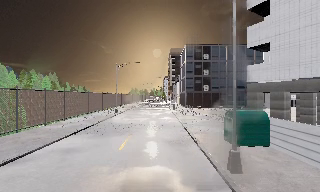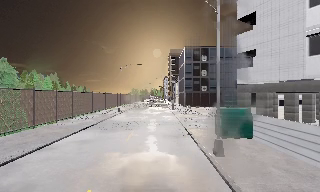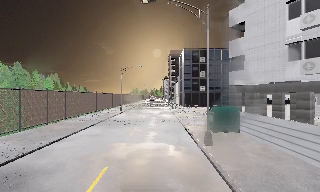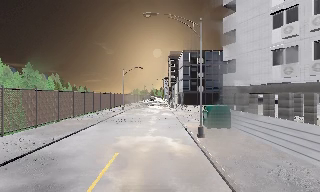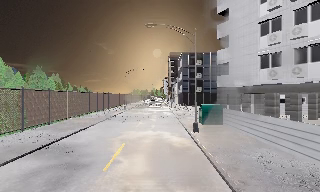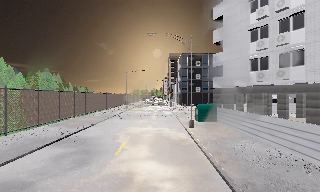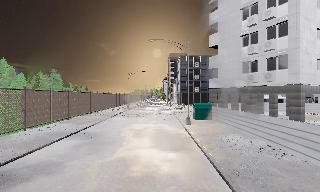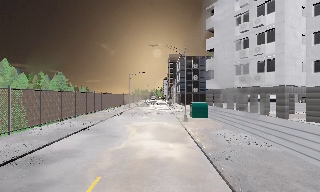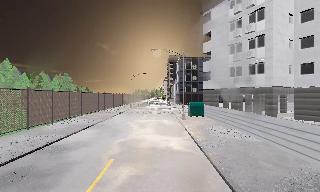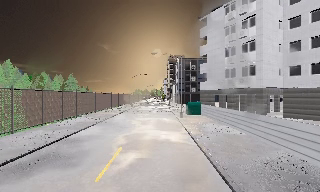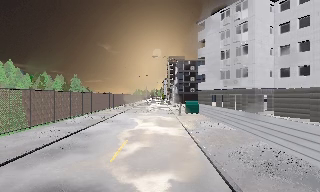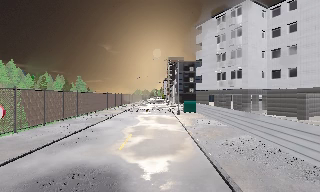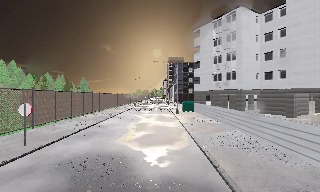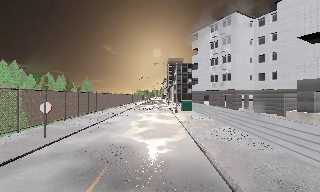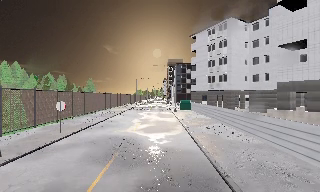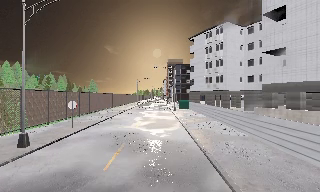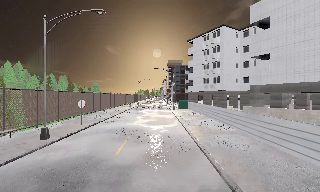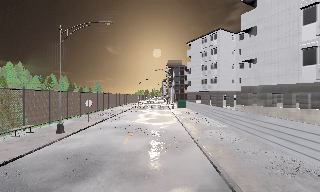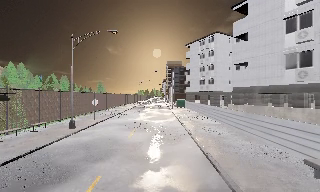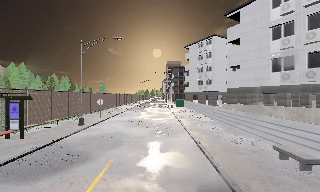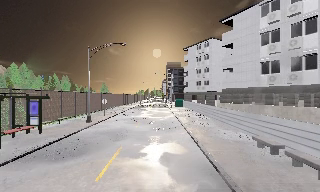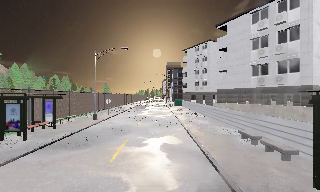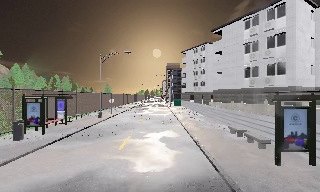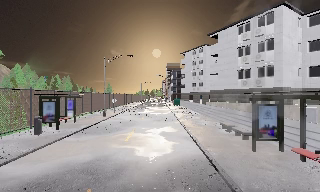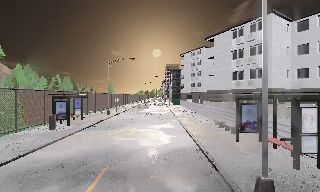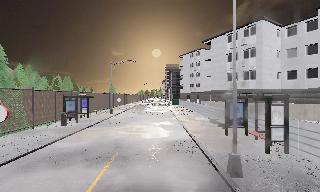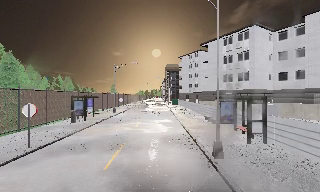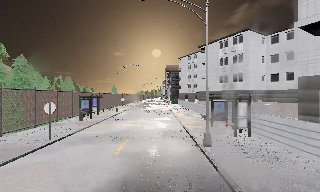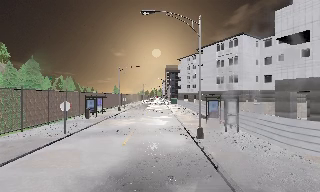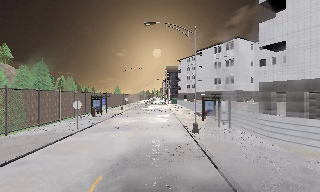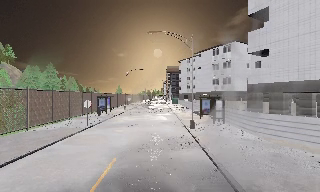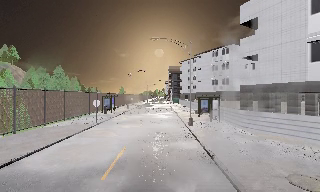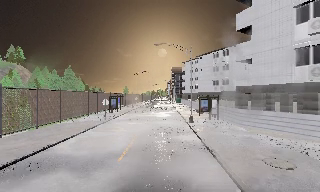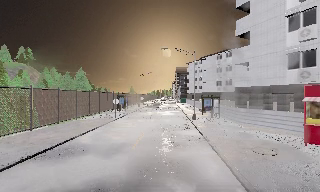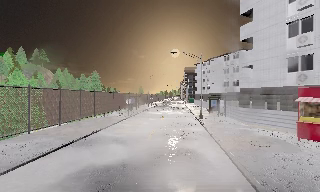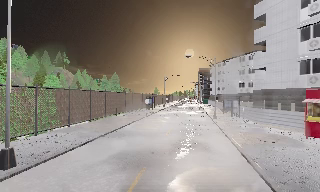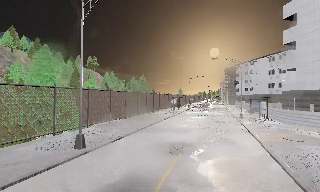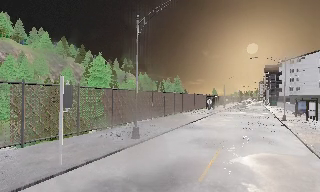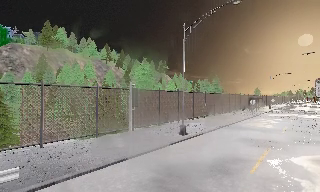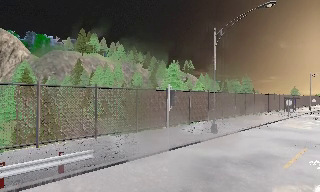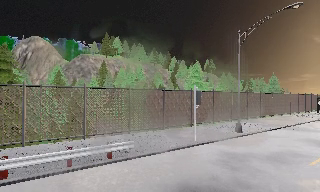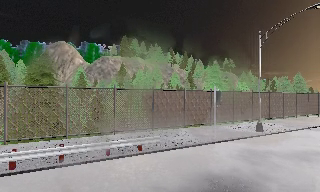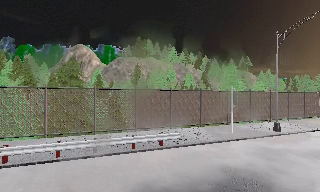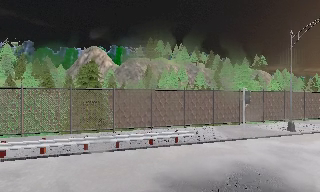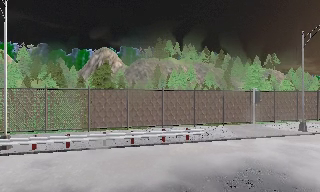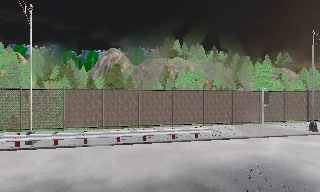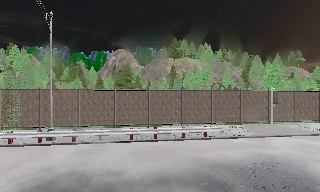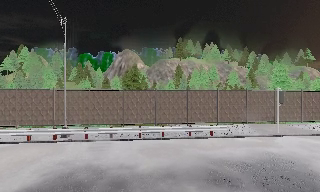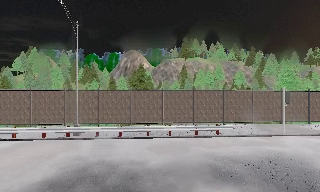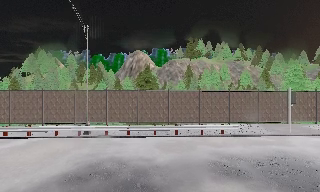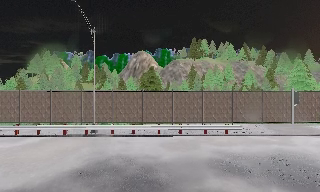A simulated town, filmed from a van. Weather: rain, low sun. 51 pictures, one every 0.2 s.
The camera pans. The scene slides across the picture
to the right.
The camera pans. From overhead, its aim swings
counterclockwise.
0.0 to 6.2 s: The camera travels backward, about 45 m, so what stands in front gets smaller.
6.2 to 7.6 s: The camera pans to its left, which is counterclockwise from overhead, by about 40 degrees. It travels backward, about 10 m.
7.6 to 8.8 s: The scene slides to the right, as the camera pans about 35 degrees to its left. It travels backward and to its left, about 5 m. It loses speed.
8.8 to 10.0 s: The scene slides to the right, as the camera pans about 10 degrees to its left. It travels backward, about 2.5 m, so what stands in front gets smaller.
The film runs backward here.
